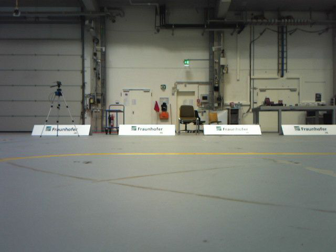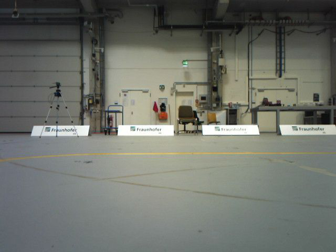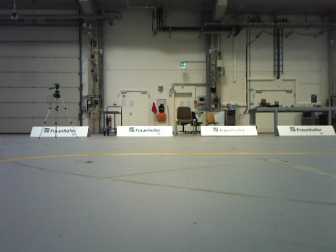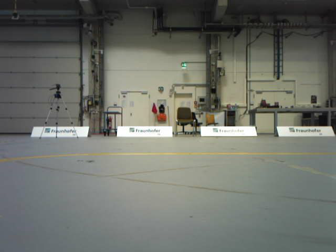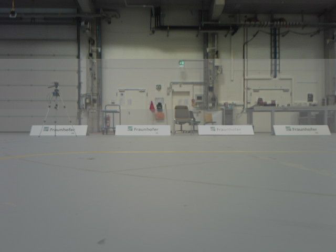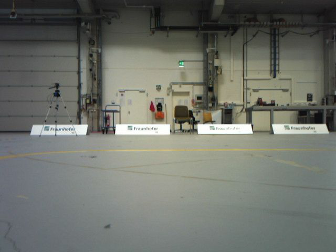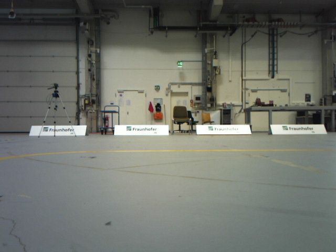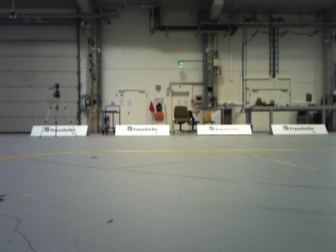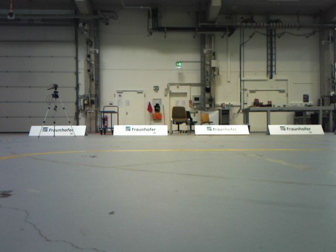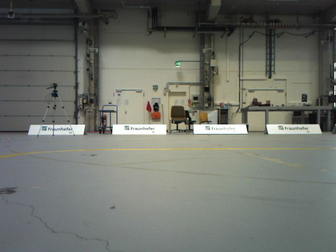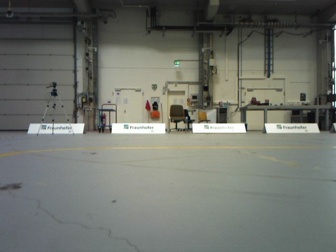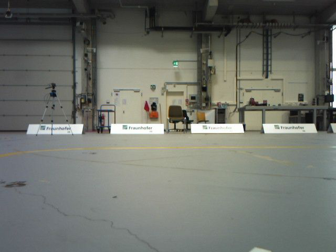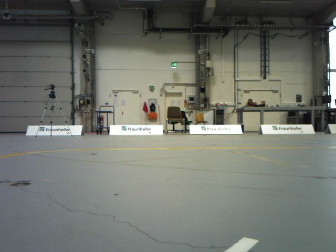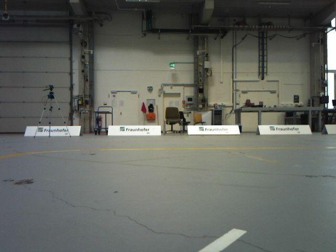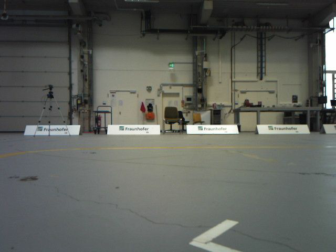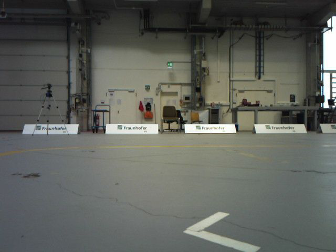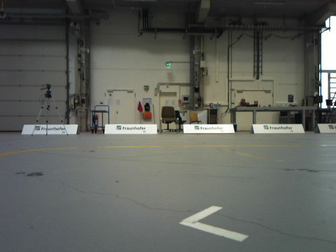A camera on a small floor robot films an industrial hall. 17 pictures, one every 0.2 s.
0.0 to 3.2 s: The camera travels backward, about 0.6 m, so what stands in front gets smaller.
The film runs backward here.
